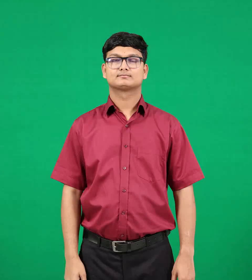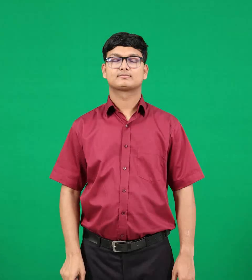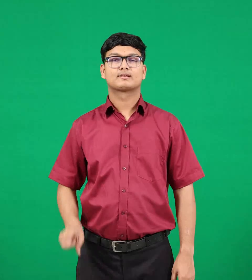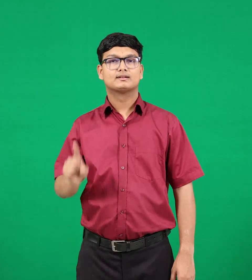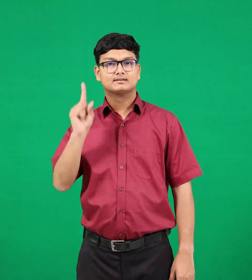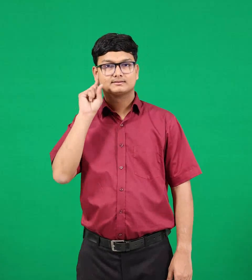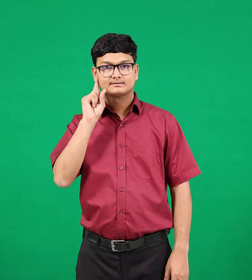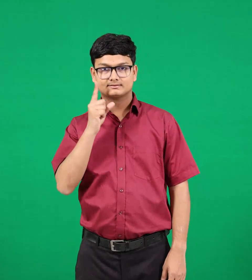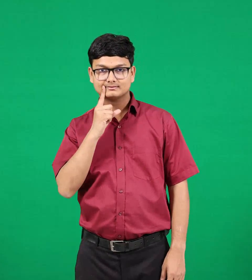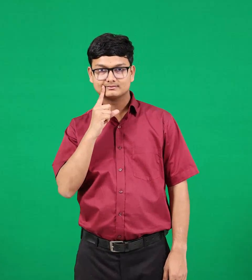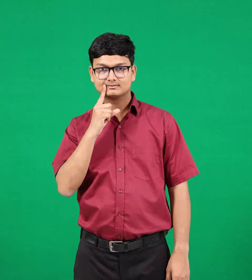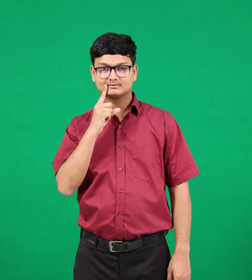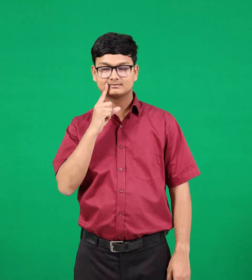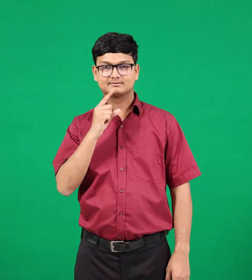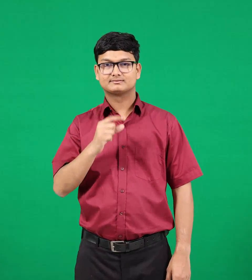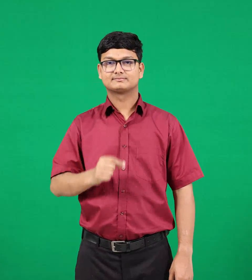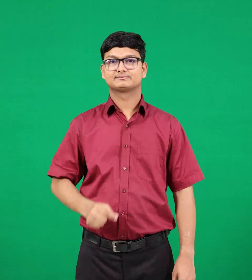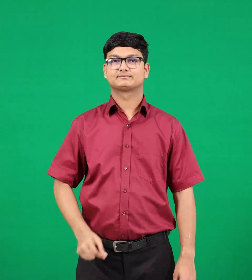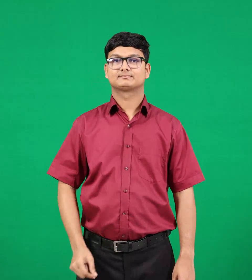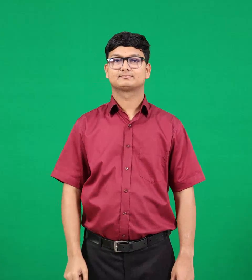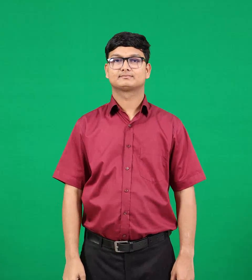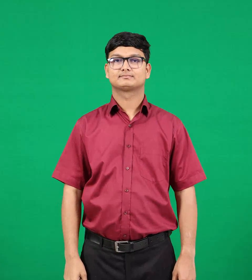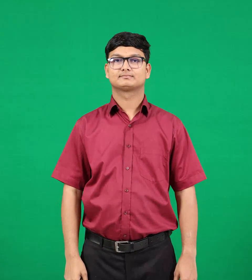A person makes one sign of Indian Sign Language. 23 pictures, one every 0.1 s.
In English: deaf
